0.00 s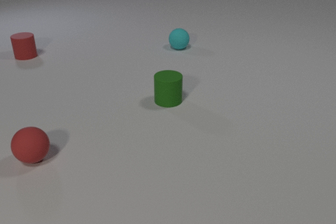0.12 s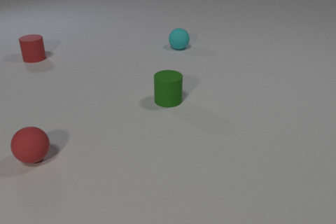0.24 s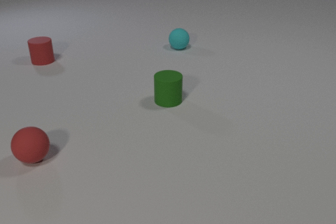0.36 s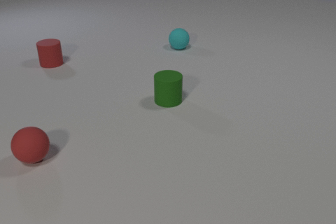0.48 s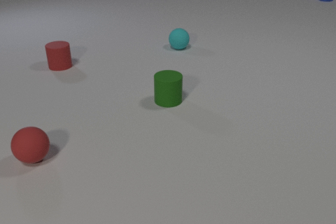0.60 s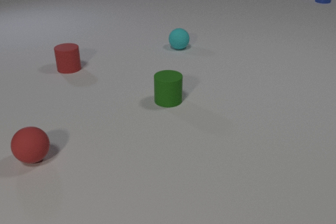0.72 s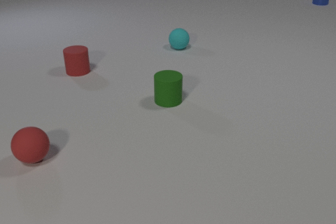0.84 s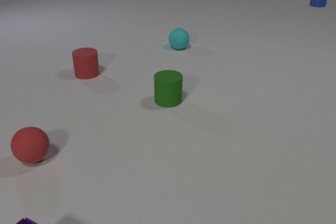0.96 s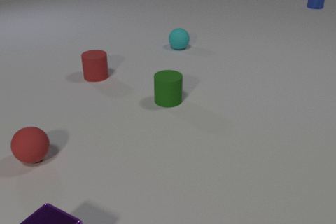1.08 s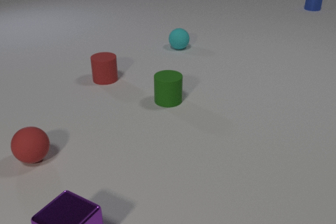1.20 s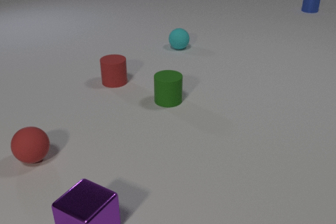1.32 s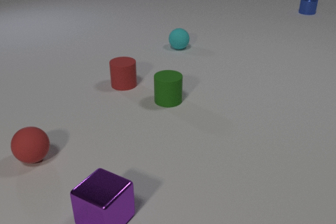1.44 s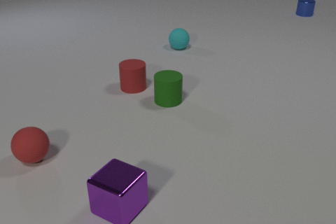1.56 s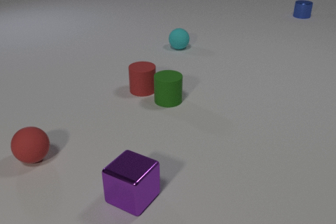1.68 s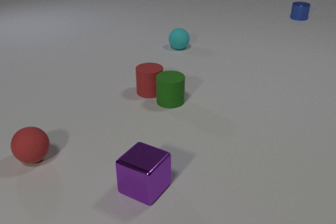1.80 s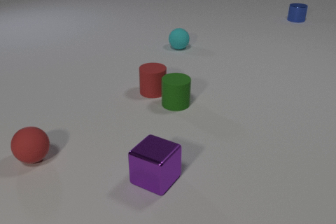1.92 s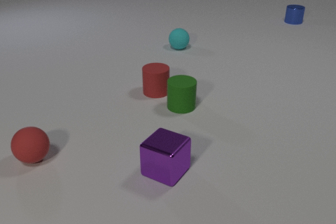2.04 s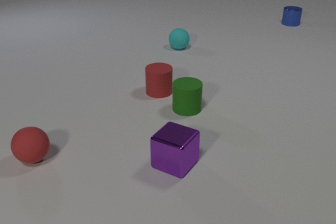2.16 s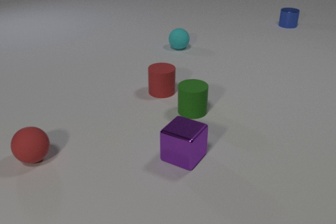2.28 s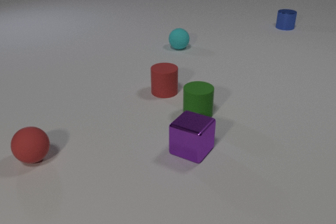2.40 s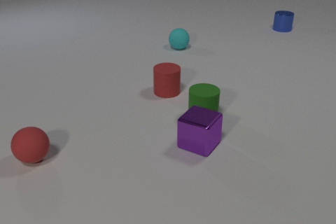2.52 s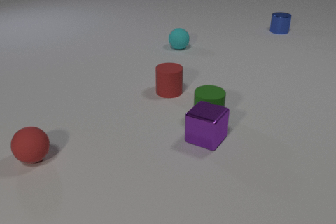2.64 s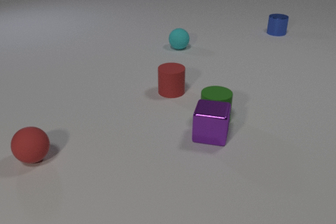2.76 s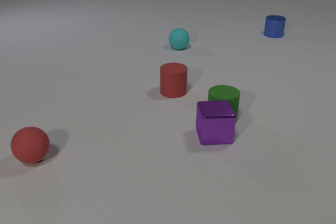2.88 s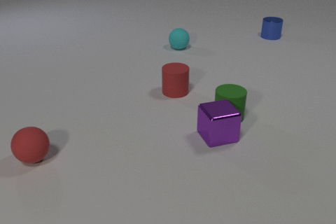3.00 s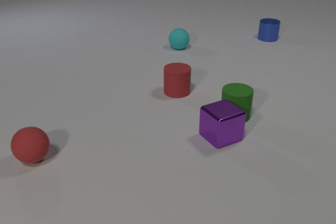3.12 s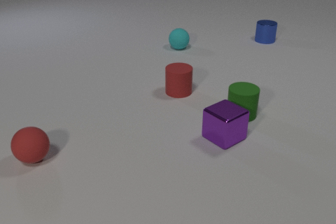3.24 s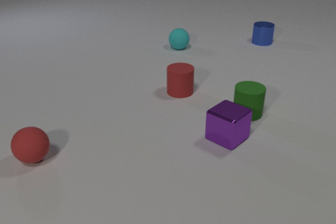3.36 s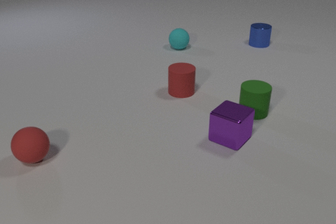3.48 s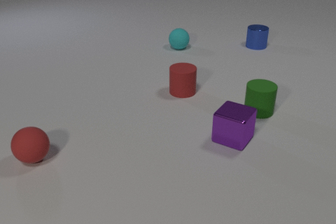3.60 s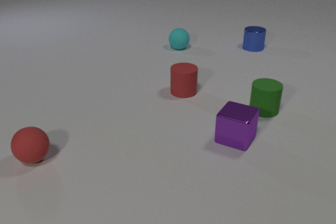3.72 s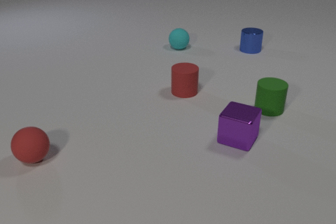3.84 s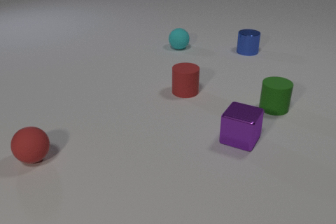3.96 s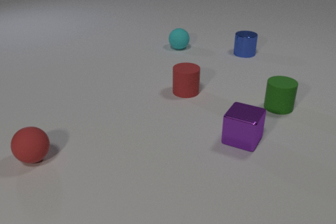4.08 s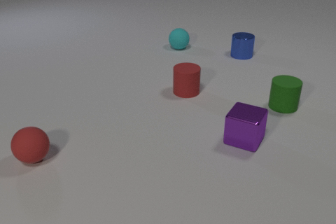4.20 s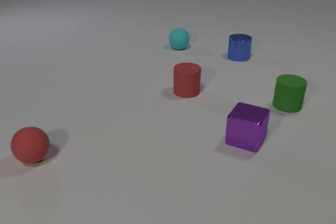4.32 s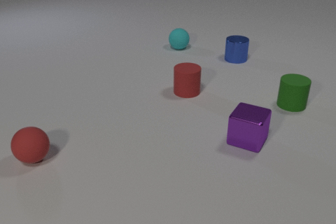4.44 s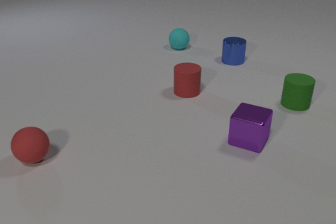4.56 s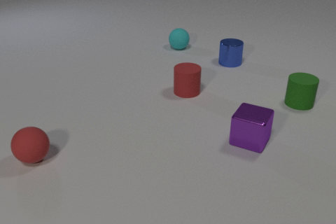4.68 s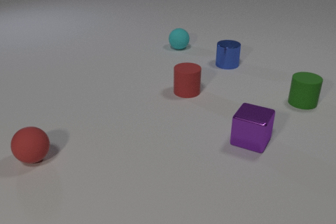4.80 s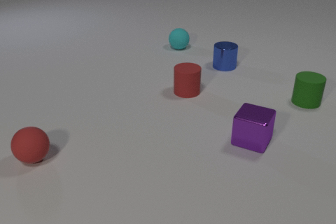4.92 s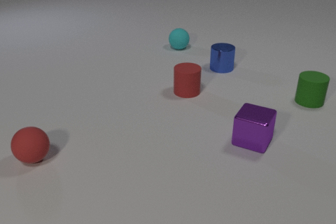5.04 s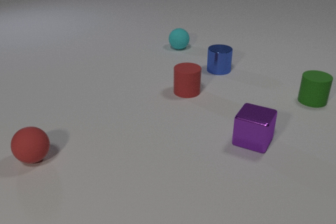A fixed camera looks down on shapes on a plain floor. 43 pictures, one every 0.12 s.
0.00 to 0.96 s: The red rubber cylinder slides toward the camera and to the right. The blue metal cylinder comes in at the top edge, slides toward the camera. The purple metal cube comes in at the bottom edge, slides to the right and away from the camera.
0.96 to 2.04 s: The red rubber cylinder slides to the right and toward the camera. The green rubber cylinder slides to the right and toward the camera. The blue metal cylinder slides toward the camera. The purple metal cube slides away from the camera and to the right. The red rubber cylinder and the green rubber cylinder collide.
2.04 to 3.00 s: The red rubber cylinder slides to the right. The green rubber cylinder slides to the right. The blue metal cylinder slides toward the camera. The purple metal cube slides away from the camera and to the right, spins counterclockwise seen from above by about 60 degrees, its near face sliding to the right. The green rubber cylinder and the purple metal cube collide.
3.00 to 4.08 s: The red rubber cylinder slides to the right. The green rubber cylinder slides to the right and away from the camera. The blue metal cylinder slides toward the camera and to the left. The purple metal cube slides to the right, spins so that its near face slides to the right, counterclockwise seen from above.
4.08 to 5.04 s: The green rubber cylinder slides to the right and away from the camera. The blue metal cylinder slides toward the camera and to the left. The purple metal cube slides to the right.
Are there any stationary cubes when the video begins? no.
How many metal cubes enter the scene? 1.
Are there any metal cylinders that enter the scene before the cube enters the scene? yes.
